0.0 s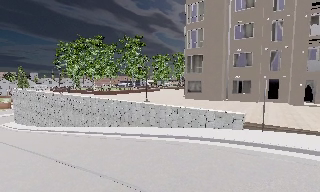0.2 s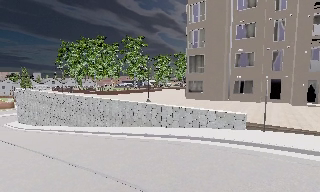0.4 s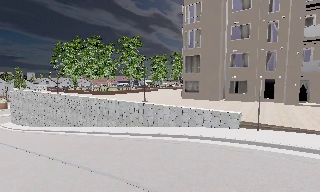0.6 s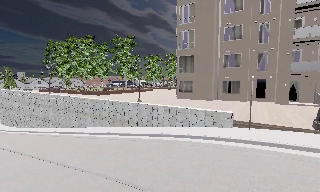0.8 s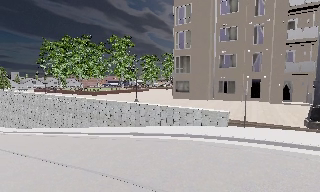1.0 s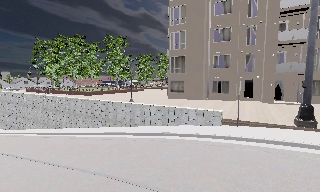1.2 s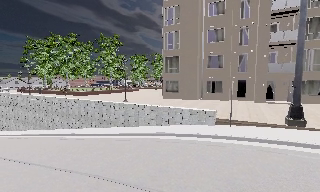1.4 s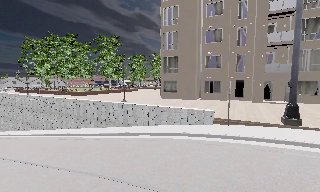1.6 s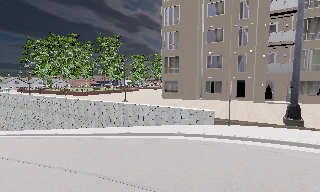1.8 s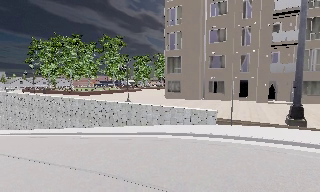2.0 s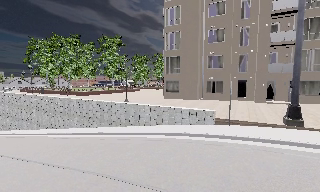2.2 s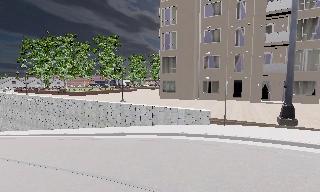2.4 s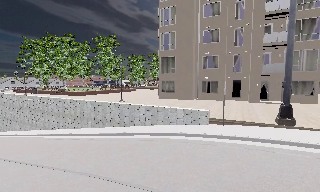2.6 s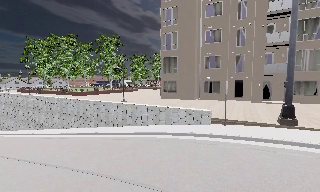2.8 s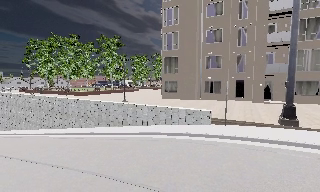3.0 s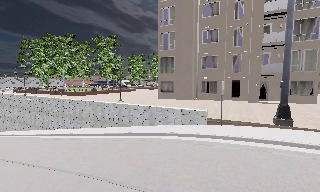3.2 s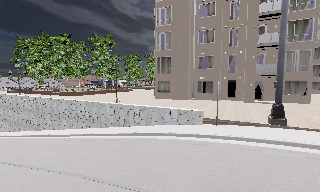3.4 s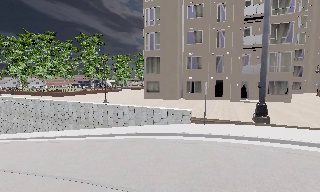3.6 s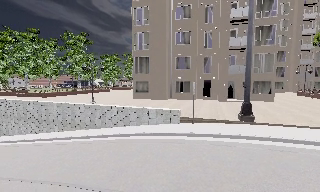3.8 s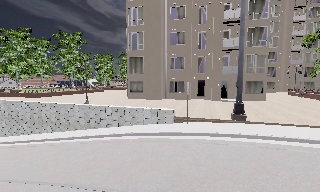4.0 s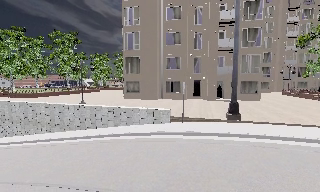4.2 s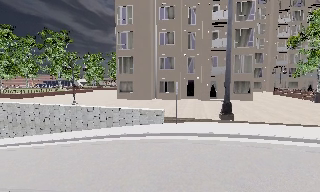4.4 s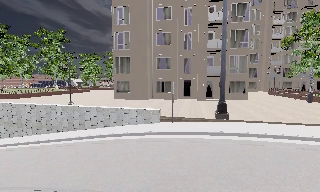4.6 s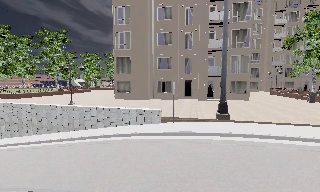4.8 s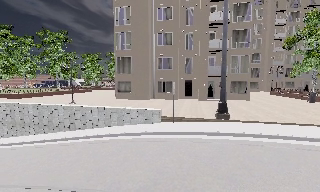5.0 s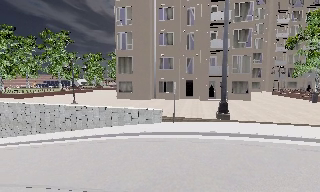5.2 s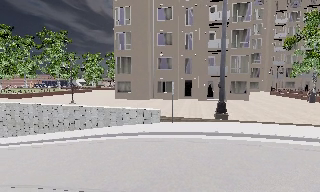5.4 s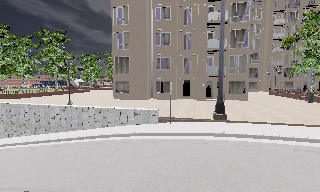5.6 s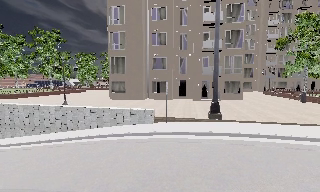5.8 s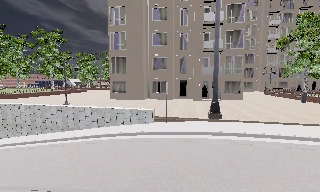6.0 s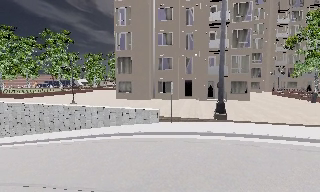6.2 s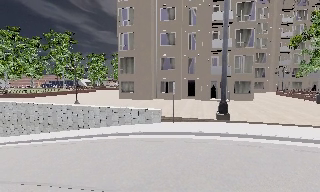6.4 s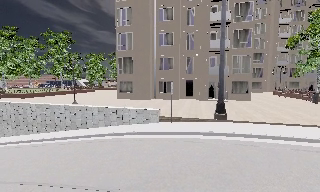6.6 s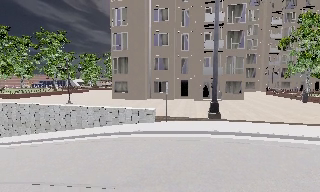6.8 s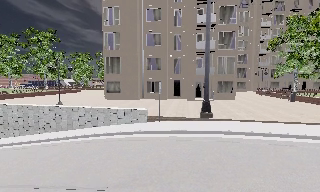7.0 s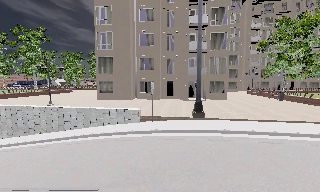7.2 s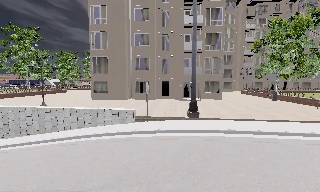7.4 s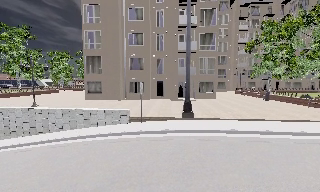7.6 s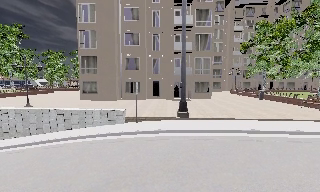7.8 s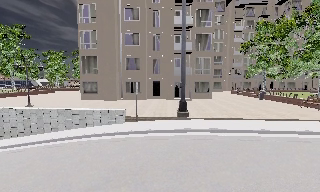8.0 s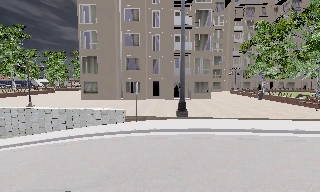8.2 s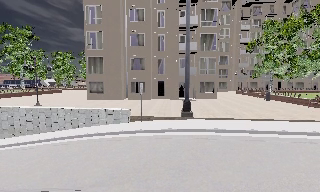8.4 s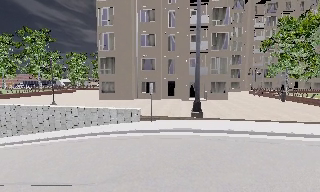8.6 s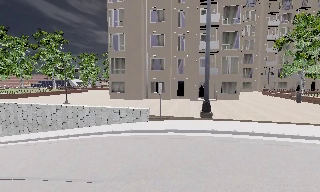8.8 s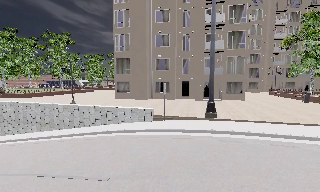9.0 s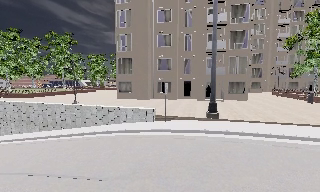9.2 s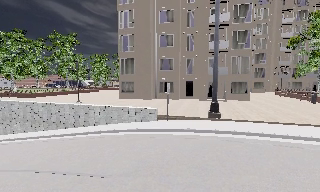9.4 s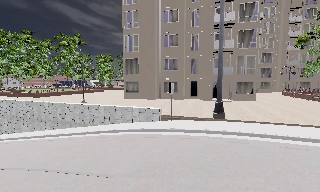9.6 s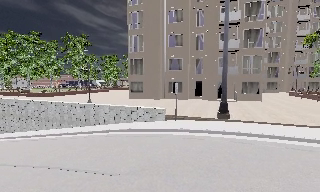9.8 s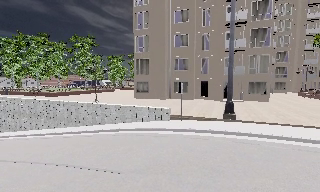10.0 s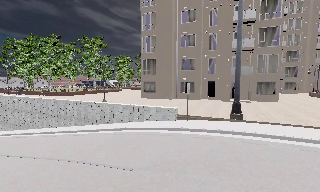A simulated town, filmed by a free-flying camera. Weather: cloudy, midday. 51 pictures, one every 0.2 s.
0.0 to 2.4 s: The camera travels backward, about 0.5 m, so what stands in front gets smaller.
2.4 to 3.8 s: The camera pans to its right, which is clockwise from overhead, by about 10 degrees.
3.8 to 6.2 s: The camera travels to its right, about 0.5 m, so close, fixed things drift to the left.
6.2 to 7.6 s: The camera pans to its right, which is clockwise from overhead, by about 10 degrees.
7.6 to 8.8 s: The scene slides to the right, as the camera pans about 10 degrees to its left.
8.8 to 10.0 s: The camera shifts only a little, or ends up much as it began.
The film runs backward here.
